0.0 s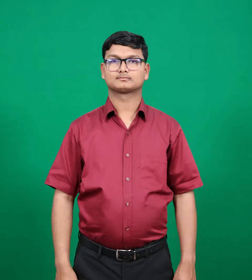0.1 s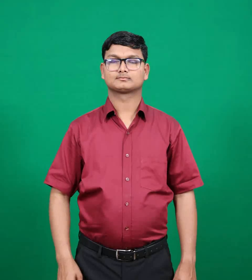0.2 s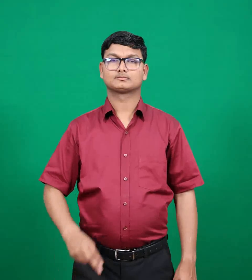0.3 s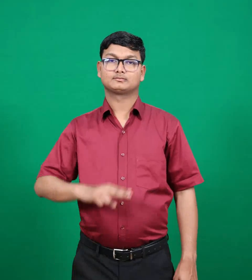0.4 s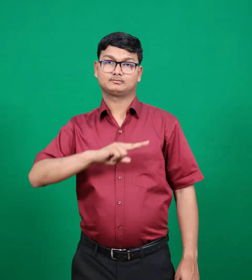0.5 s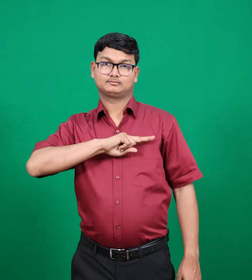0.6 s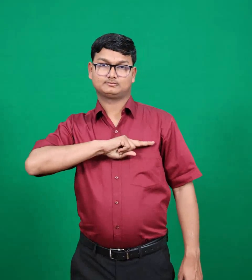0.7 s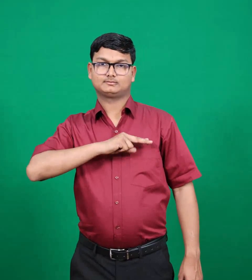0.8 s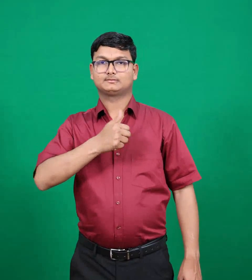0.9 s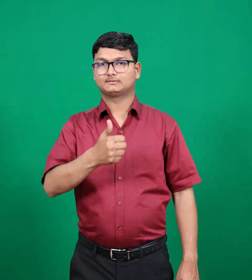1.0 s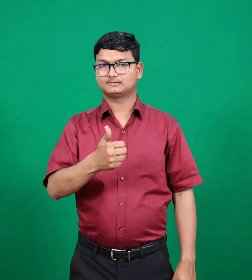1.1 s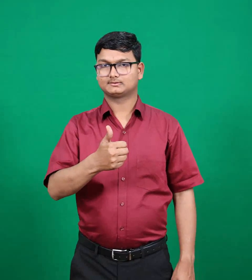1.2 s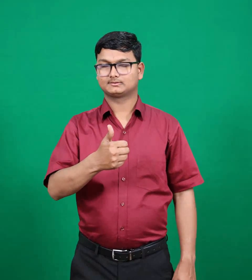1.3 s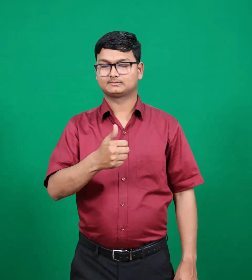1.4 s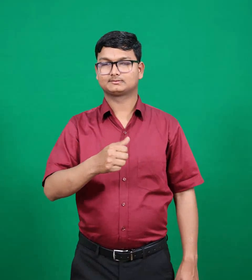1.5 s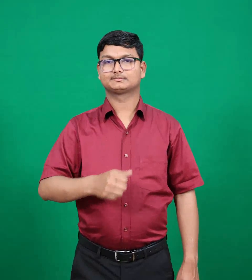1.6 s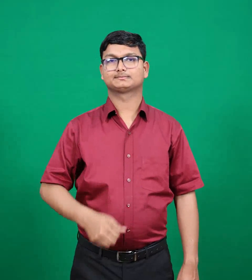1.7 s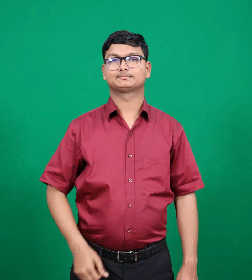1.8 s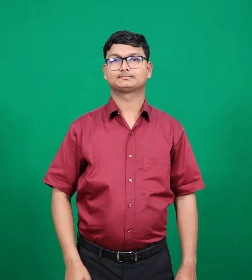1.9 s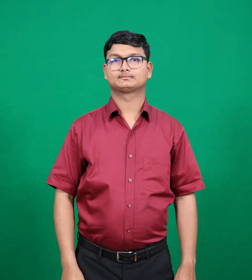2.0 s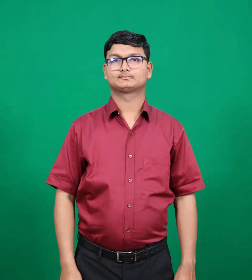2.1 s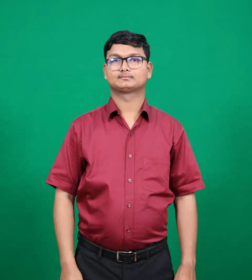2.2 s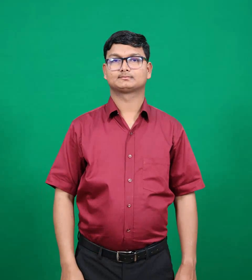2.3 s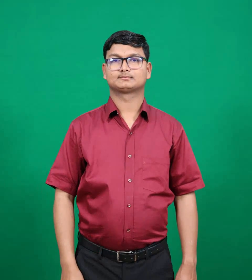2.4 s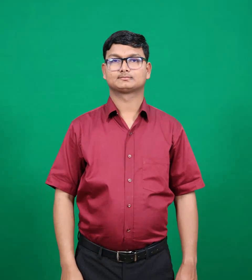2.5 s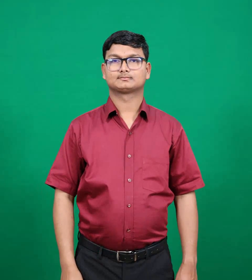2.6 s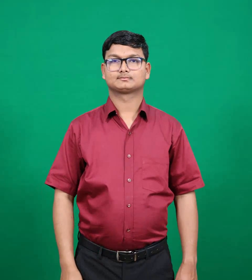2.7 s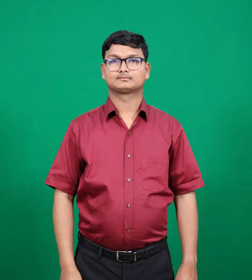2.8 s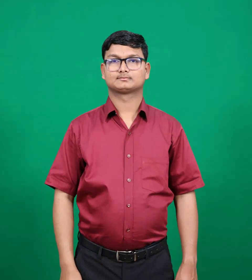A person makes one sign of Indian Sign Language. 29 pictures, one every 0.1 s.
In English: nadab
